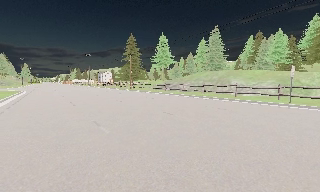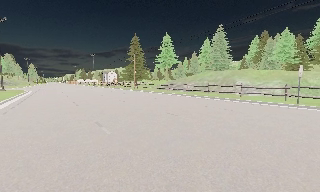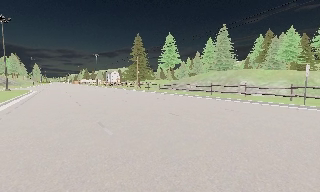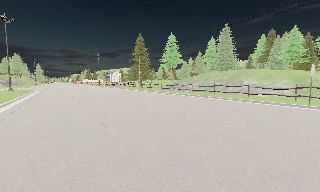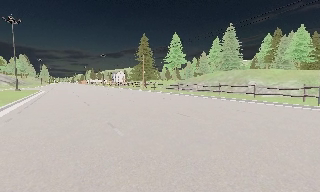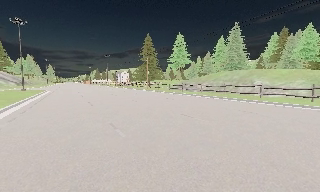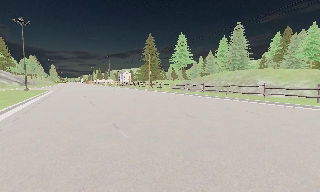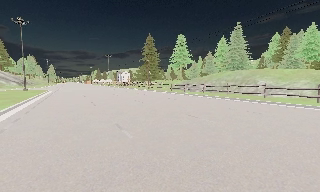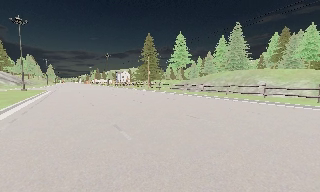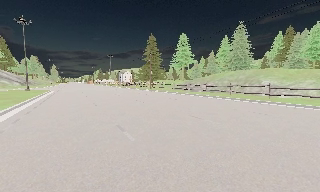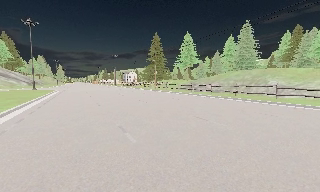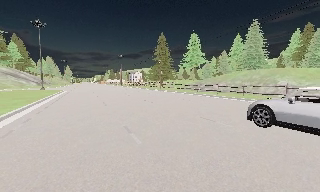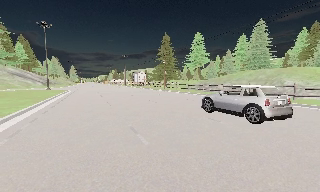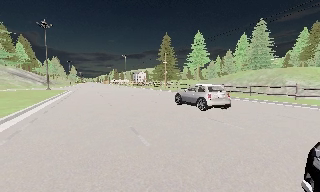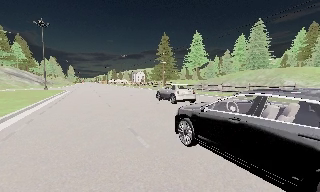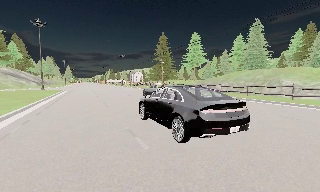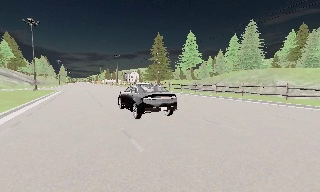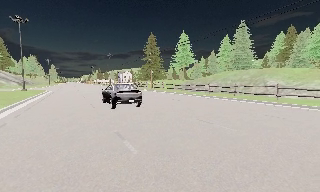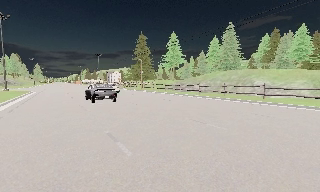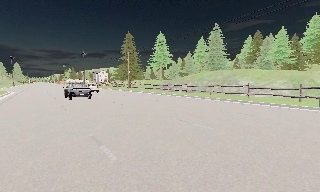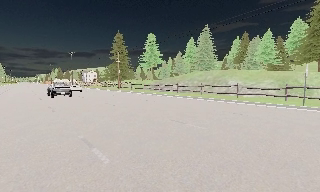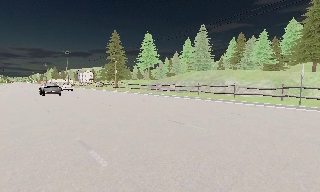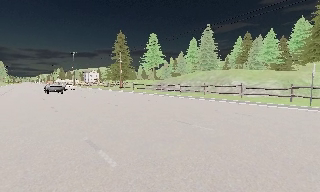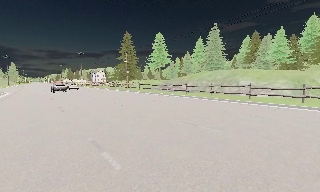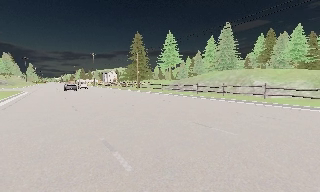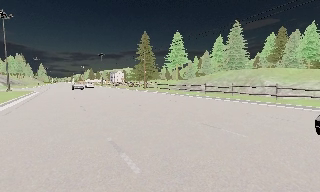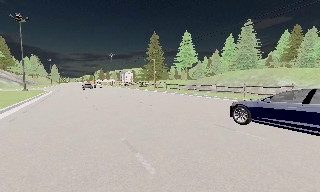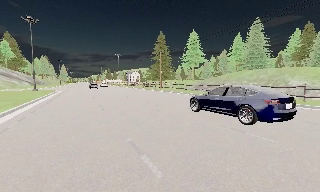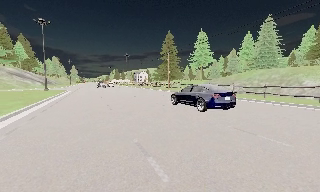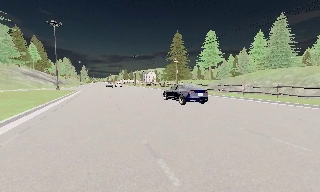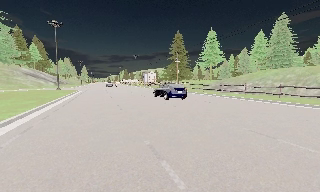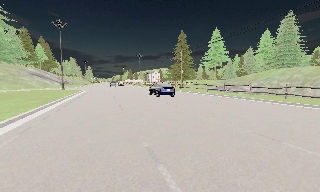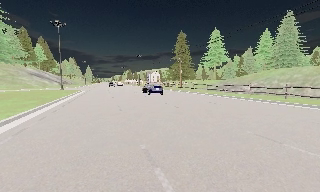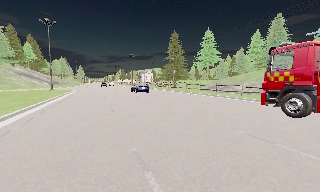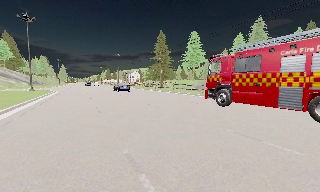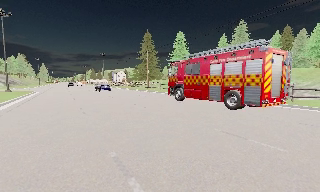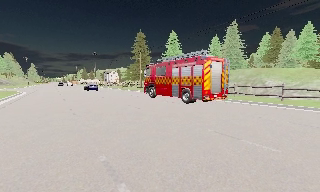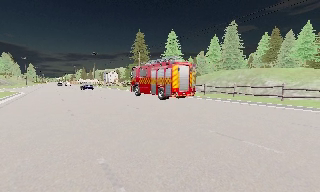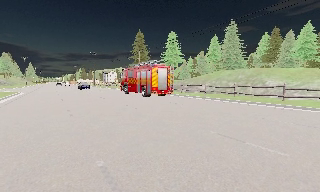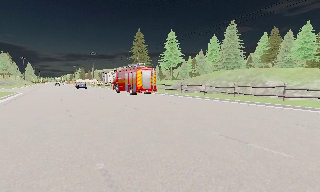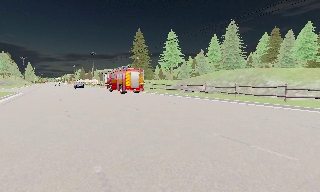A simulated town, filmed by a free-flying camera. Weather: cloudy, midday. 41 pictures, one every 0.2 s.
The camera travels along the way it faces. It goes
forward.
0.0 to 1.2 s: The camera travels forward, about 0.5 m, so what stands in front looms larger.
1.2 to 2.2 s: The camera shifts only a little, or ends up much as it began.
2.2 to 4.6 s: The scene slides to the left, as the camera pans about 15 degrees to its right. It travels forward and to its left, about 1 m, so what stands in front looms larger.
4.6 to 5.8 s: The camera pans to its left, which is counterclockwise from overhead, by about 15 degrees. It travels forward, about 0.5 m, so what stands in front looms larger.
5.8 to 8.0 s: The camera pans to its right, which is clockwise from overhead, by about 15 degrees. It travels forward, about 1 m, so what stands in front looms larger.
The film runs forward here.
